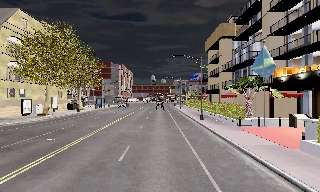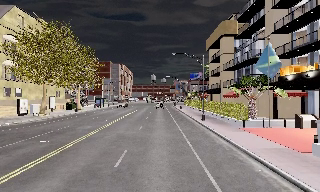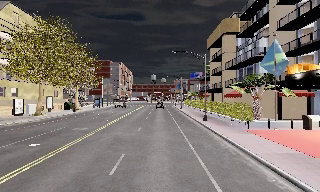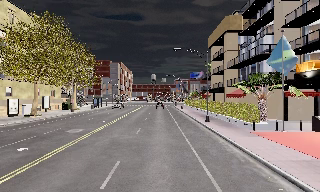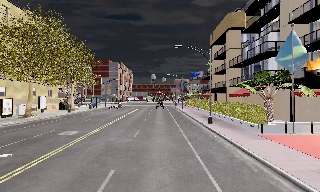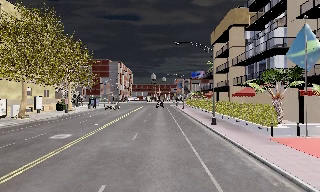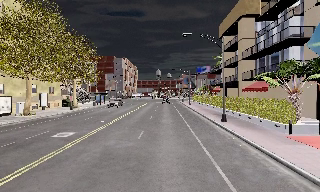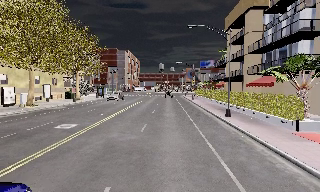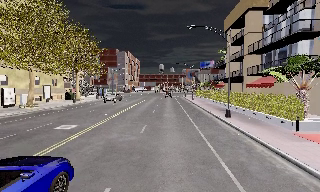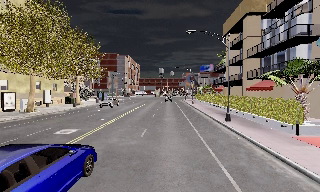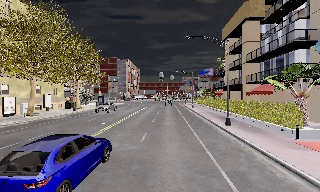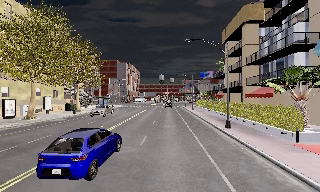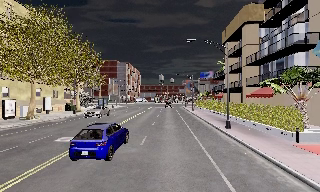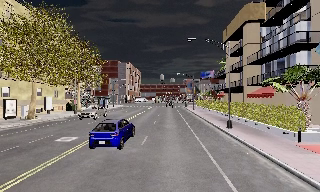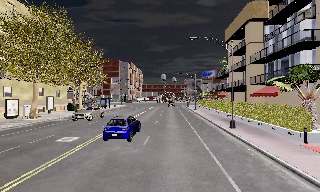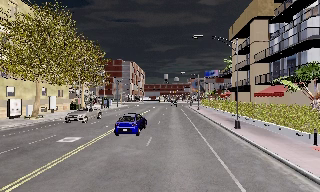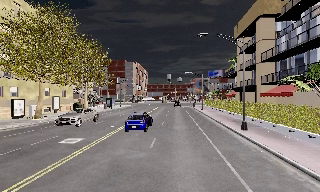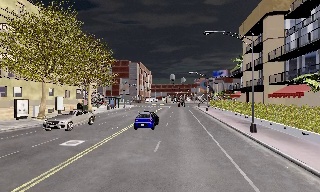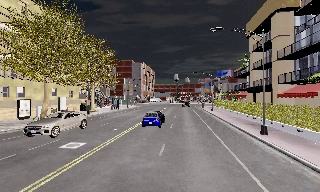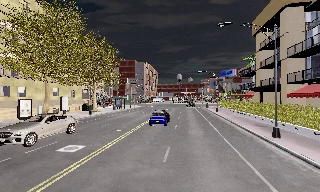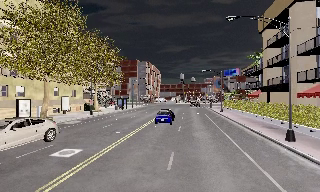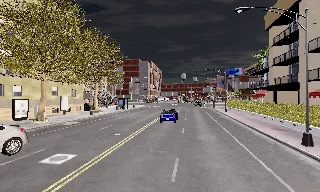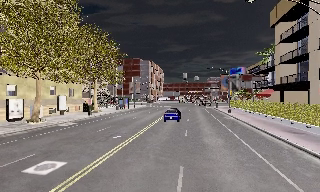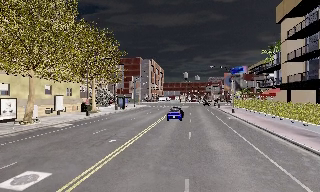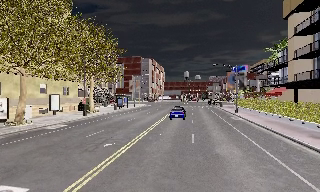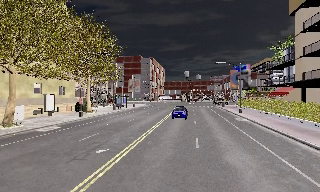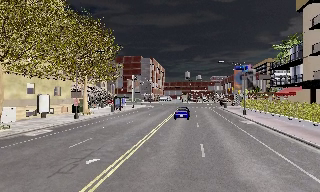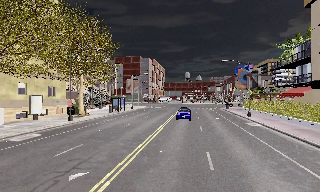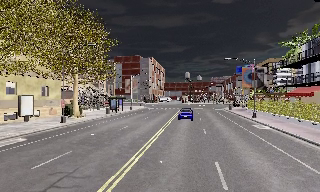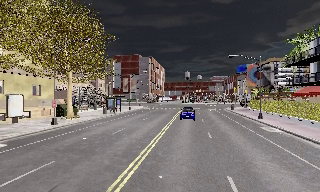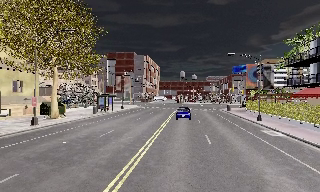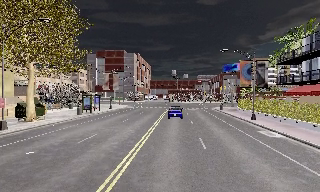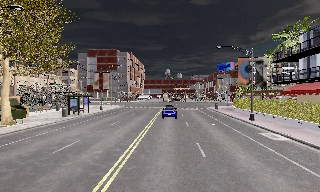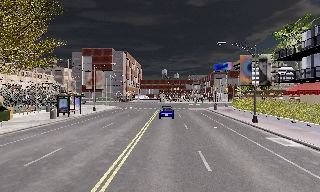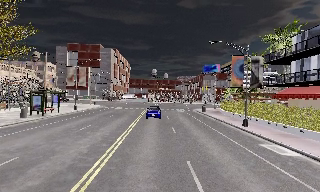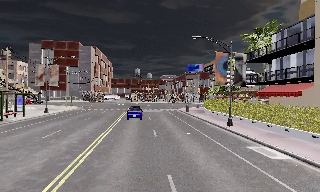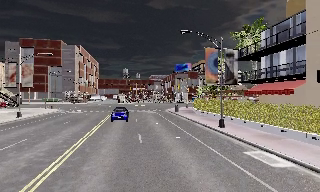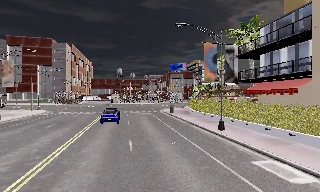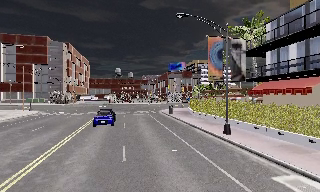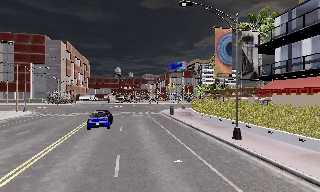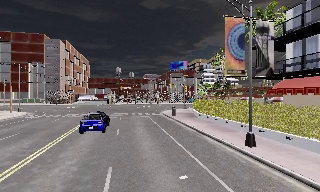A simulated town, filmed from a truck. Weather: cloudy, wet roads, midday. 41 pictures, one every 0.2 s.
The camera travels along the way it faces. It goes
forward.
0.0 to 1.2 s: The camera travels forward, about 5 m, so what stands in front looms larger.
1.2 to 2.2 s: The camera shifts only a little, or ends up much as it began.
2.2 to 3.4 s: The camera travels forward, about 1.5 m, so what stands in front looms larger. It gains speed.
3.4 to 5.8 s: The camera travels forward, about 12 m, so what stands in front looms larger. It gains speed.
5.8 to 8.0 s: The camera swings to its right by about 25 degrees, and the scene slides to the left. It travels forward, about 14 m, so what stands in front looms larger.
The film runs forward here.
